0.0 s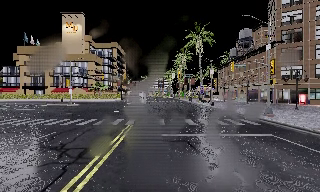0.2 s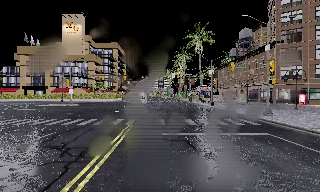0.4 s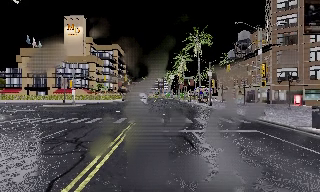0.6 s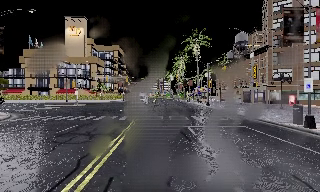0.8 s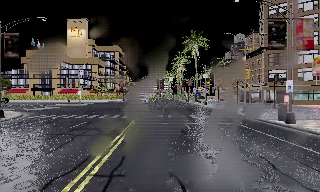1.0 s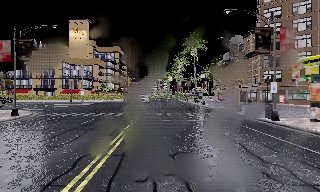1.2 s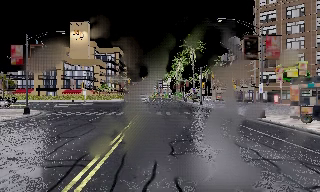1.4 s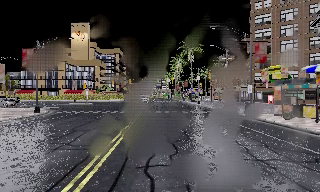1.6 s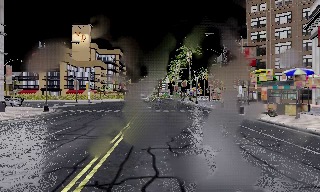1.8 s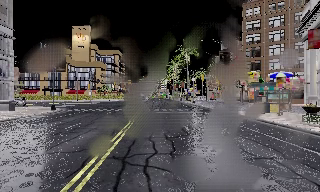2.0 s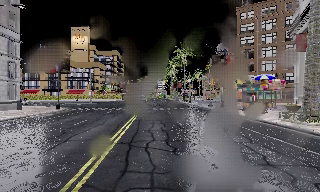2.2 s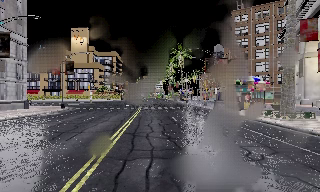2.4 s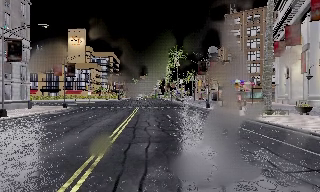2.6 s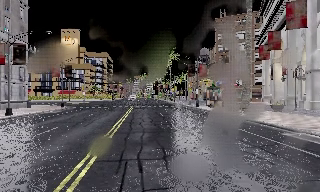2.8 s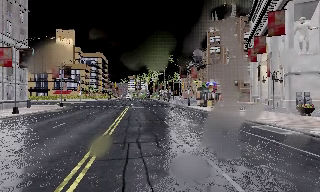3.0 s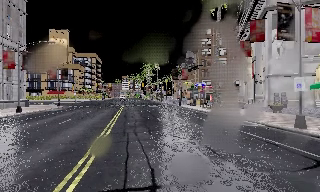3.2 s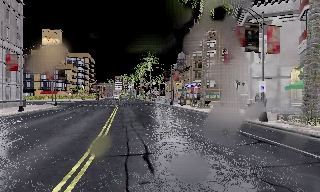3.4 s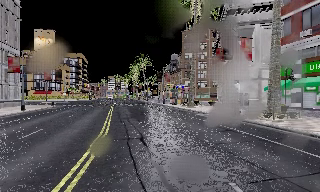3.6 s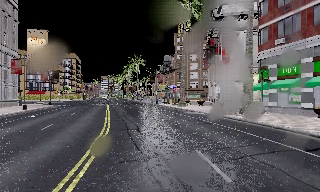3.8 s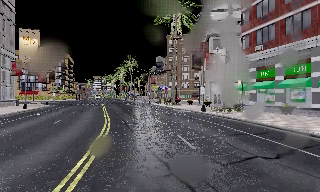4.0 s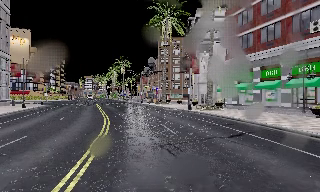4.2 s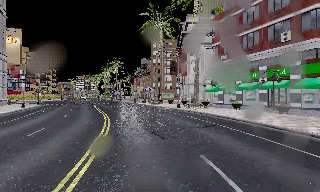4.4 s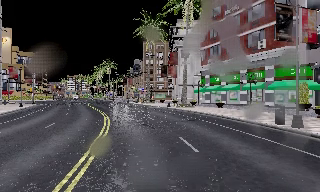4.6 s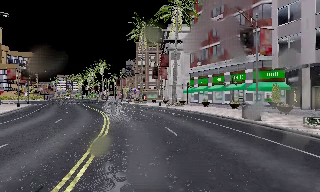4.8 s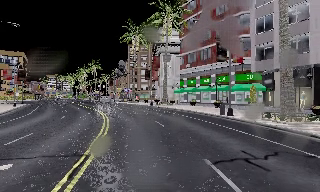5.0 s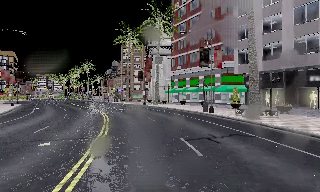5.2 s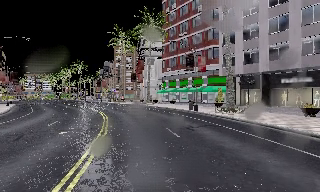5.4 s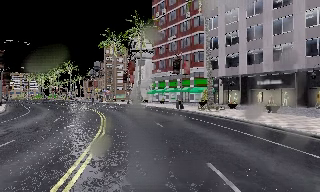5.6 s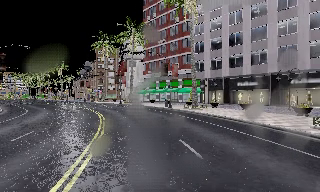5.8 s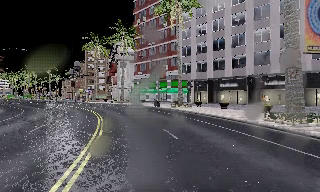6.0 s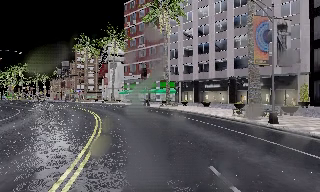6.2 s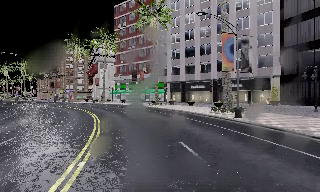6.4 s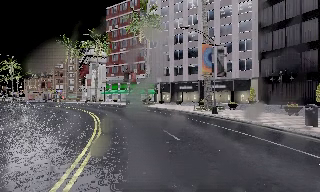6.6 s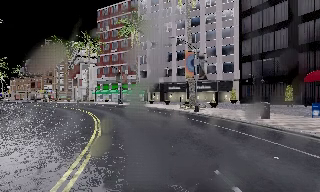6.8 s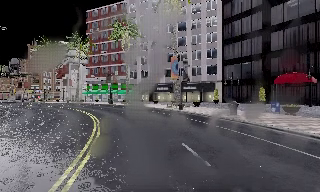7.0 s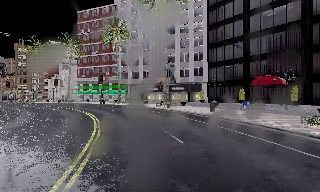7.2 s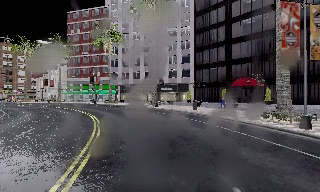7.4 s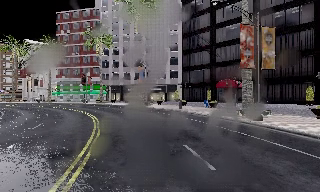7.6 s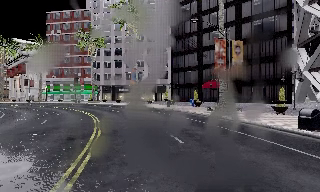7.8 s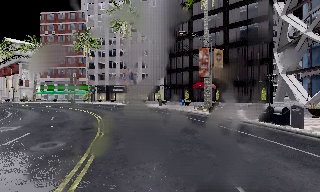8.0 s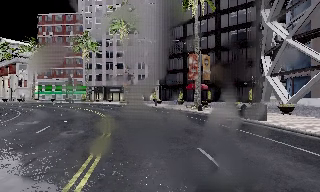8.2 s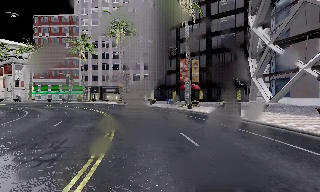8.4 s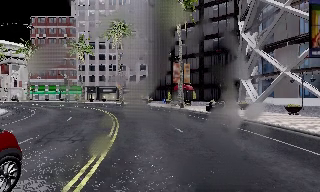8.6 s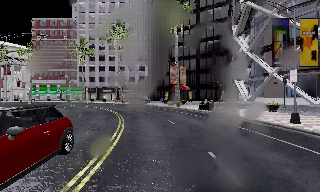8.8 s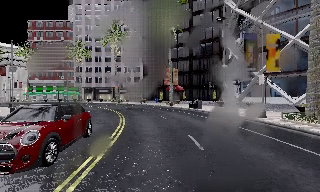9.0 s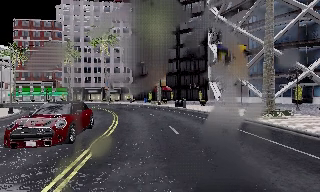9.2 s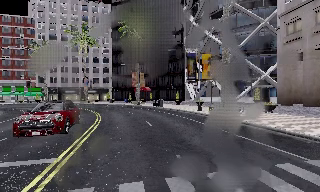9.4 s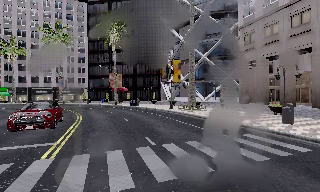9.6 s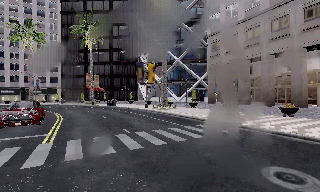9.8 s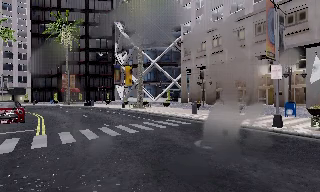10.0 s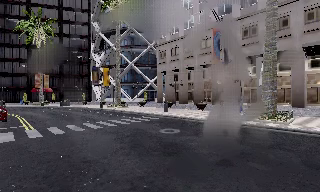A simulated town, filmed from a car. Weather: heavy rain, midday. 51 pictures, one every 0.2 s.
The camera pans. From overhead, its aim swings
clockwise.
The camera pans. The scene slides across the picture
to the left.
0.0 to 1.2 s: The camera travels backward, about 6 m, so what stands in front gets smaller. It gains speed.
1.2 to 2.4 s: The camera travels backward, about 9 m, so what stands in front gets smaller.
2.4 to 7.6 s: The camera swings to its right by about 80 degrees, and the scene slides to the left. It travels backward, about 55 m.
7.6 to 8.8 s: The camera travels backward, about 13 m, so what stands in front gets smaller.
8.8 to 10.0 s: The scene slides to the left, as the camera pans about 45 degrees to its right. It travels backward, about 14 m.
The film runs backward here.
